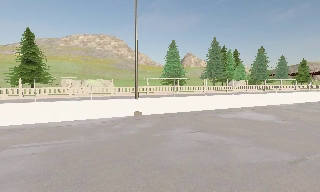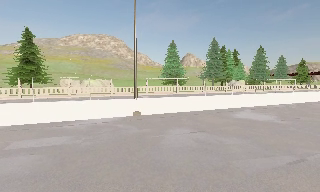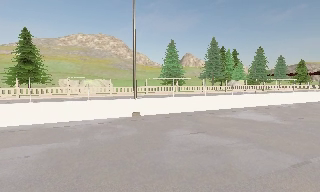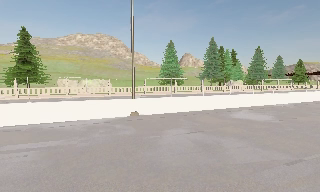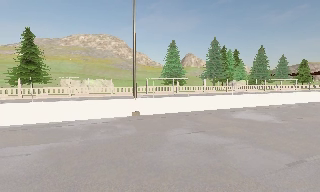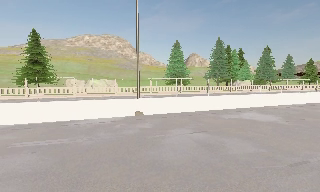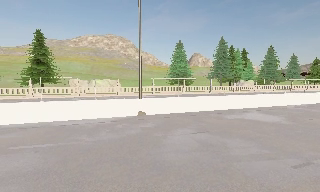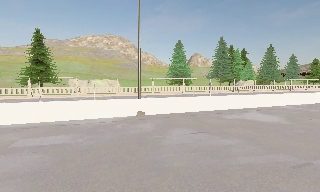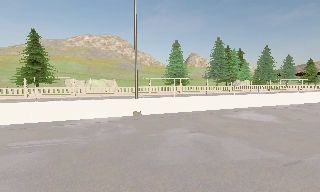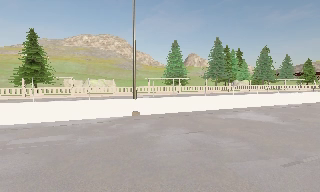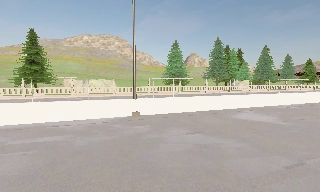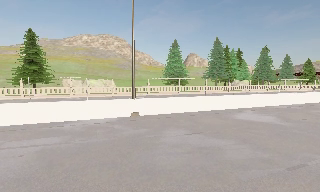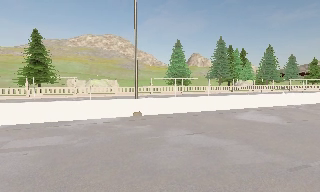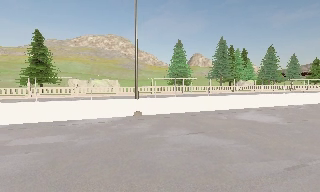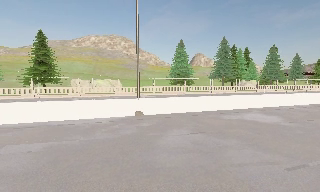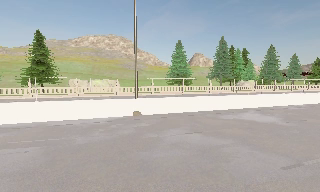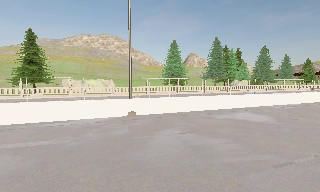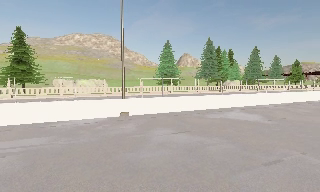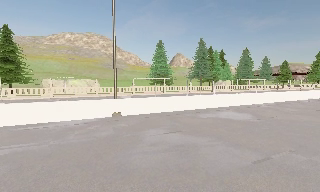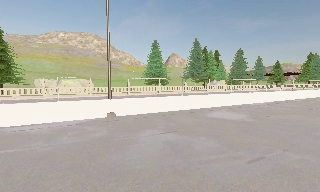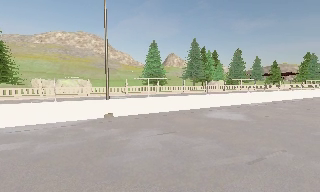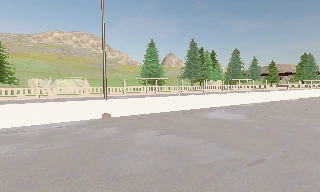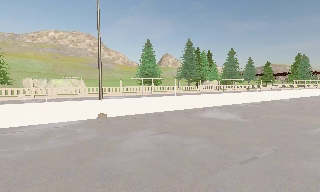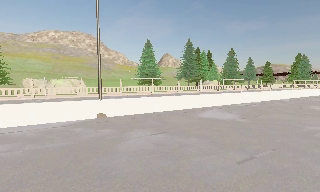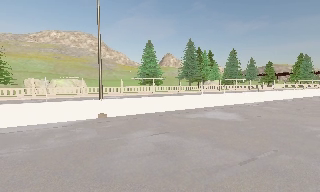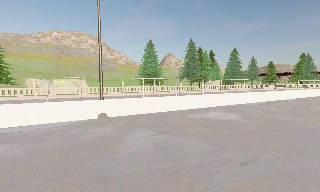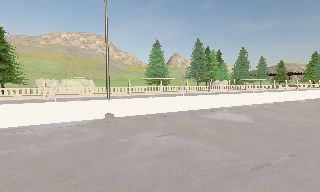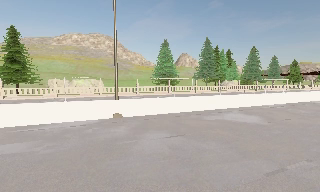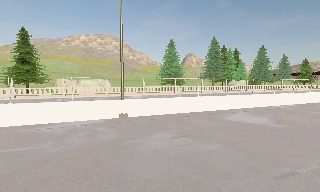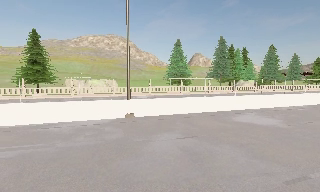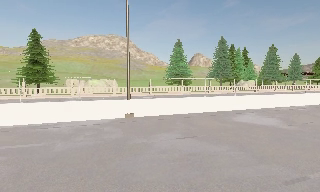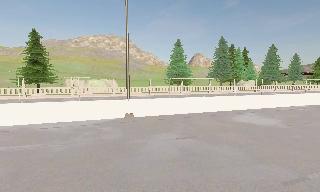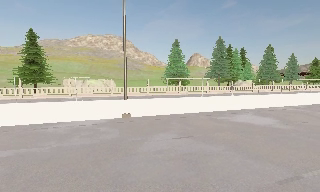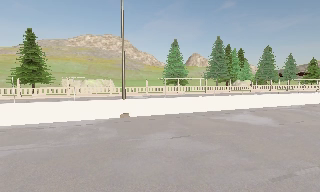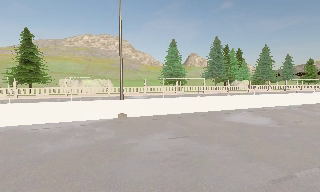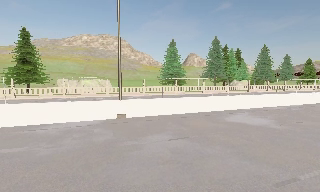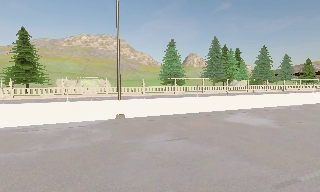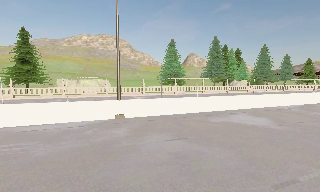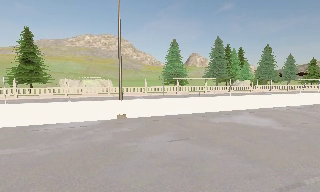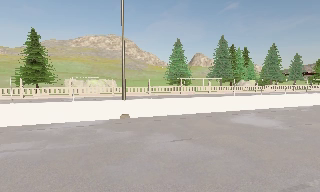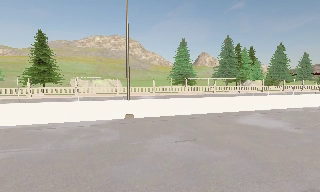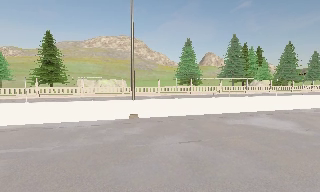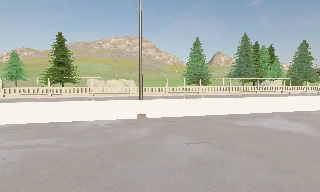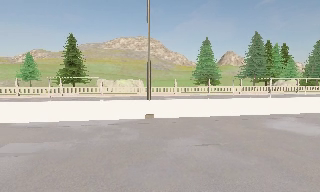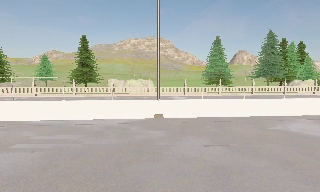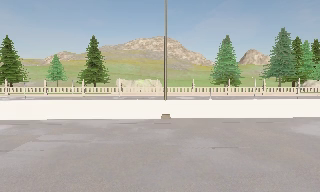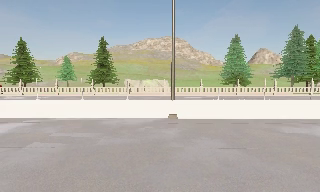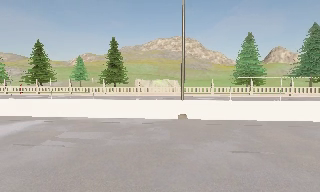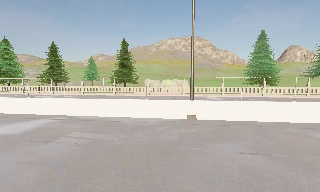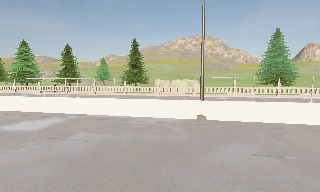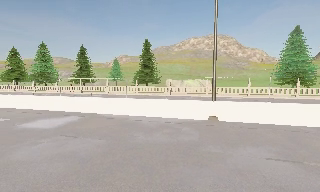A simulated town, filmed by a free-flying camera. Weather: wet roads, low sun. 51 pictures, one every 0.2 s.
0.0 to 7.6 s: The camera travels to its right and forward, about 1.5 m, so close, fixed things drift to the left.
7.6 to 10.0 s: The scene slides to the right, as the camera pans about 35 degrees to its left.
The film runs forward here.
